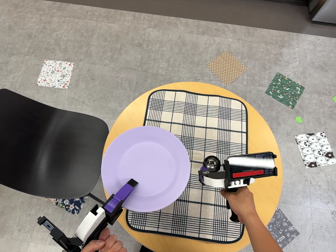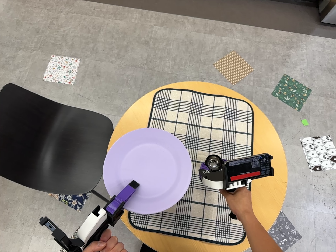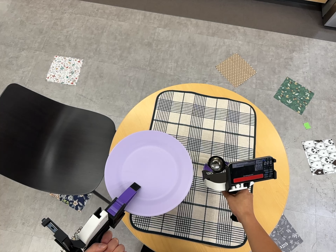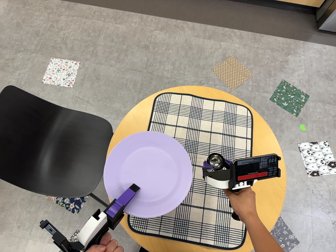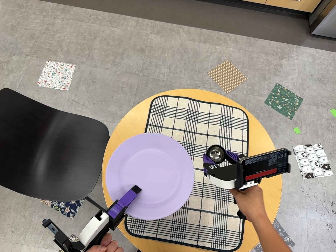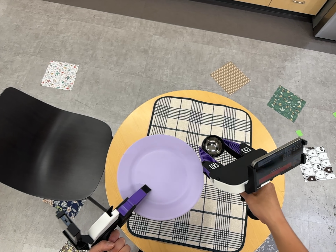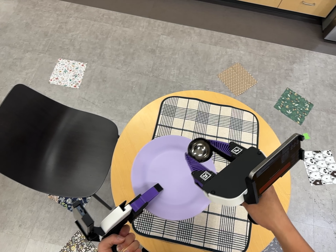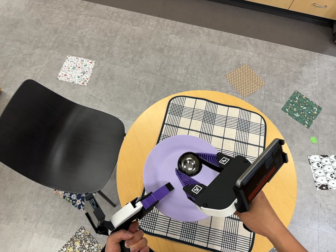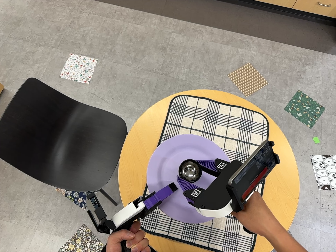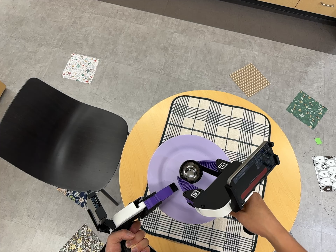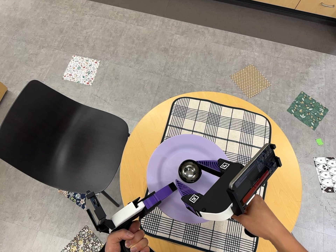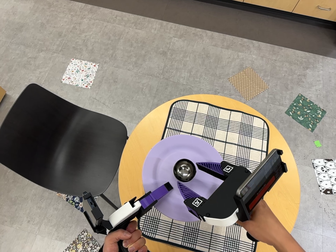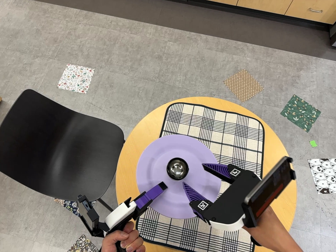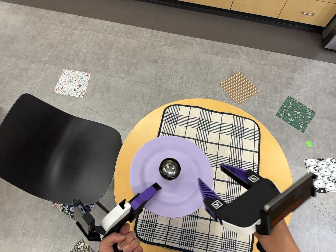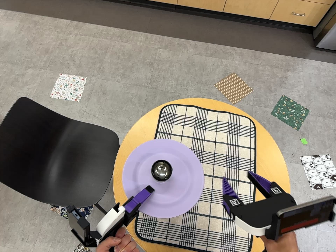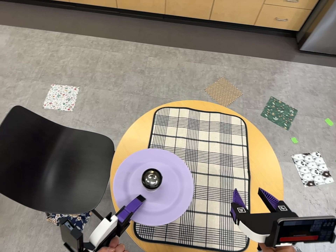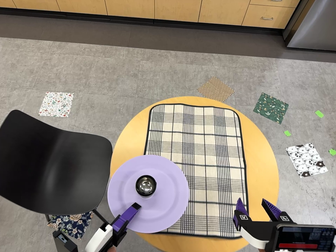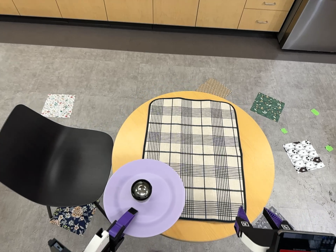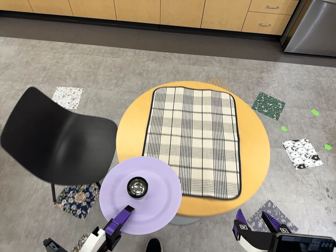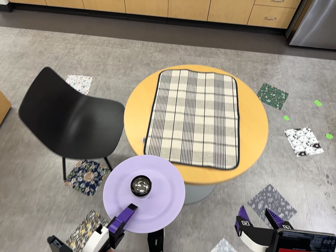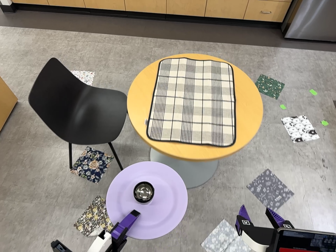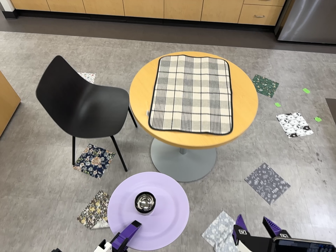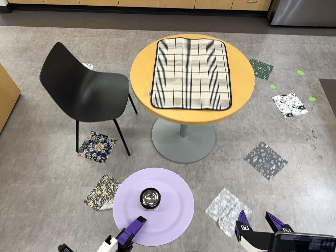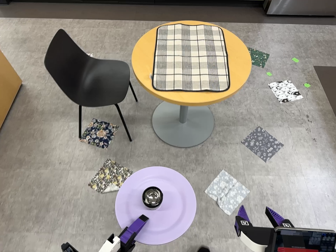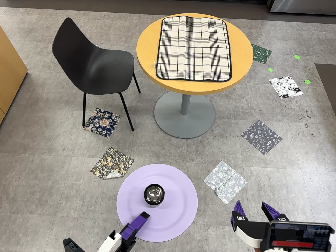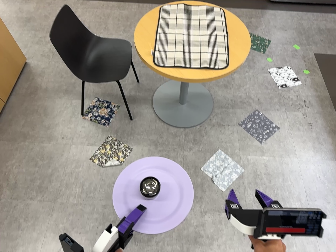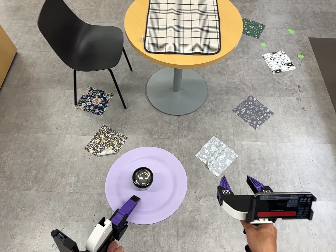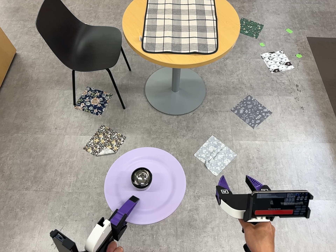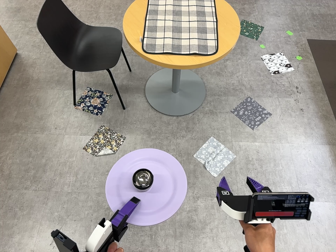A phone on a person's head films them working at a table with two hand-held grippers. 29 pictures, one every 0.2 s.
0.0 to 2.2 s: The camera travels to its left, about 4 cm, so close, fixed things drift to the right.
2.2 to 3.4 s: The camera travels toward the bottom of its view and backward, about 24 cm, so close, fixed things drift upward. Its aim tips toward the top of its view by about 10 degrees. It rolls about its line of sight by about 10 degrees, and the scene rotates counterclockwise.
3.4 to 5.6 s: The camera travels toward the bottom of its view and backward, about 90 cm, so close, fixed things drift upward.
The film runs backward here.
